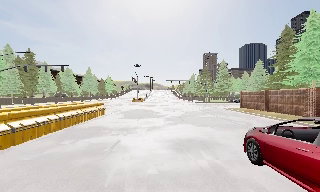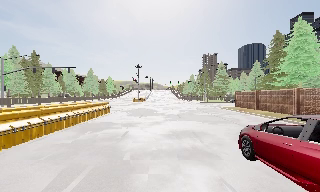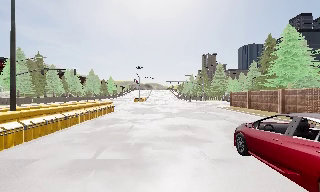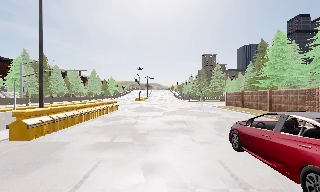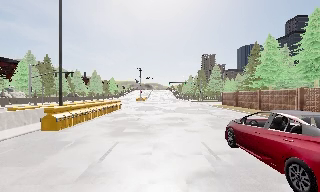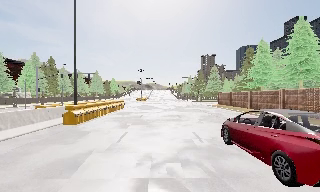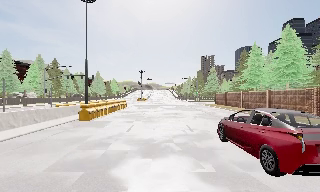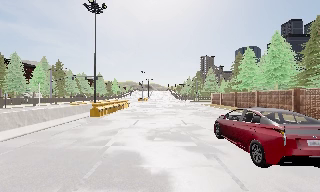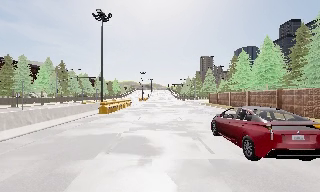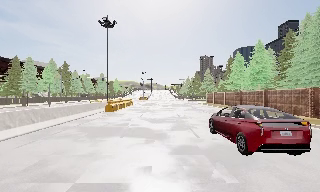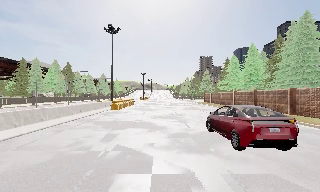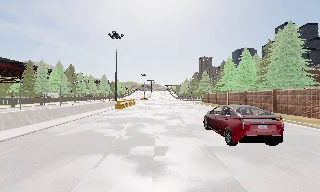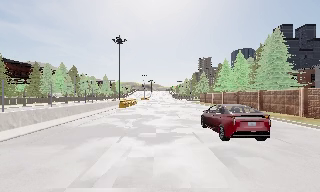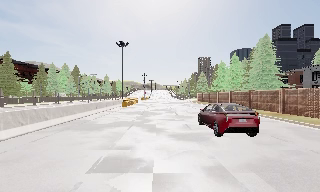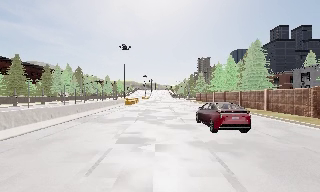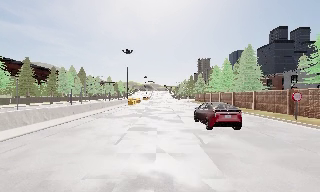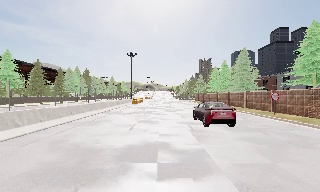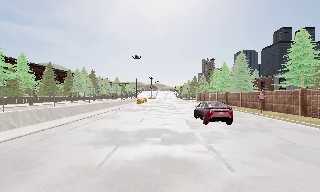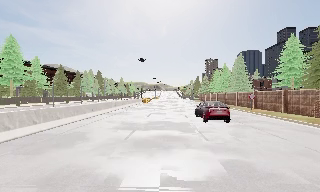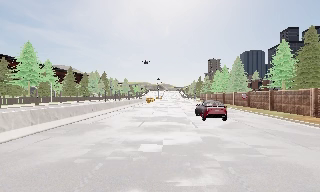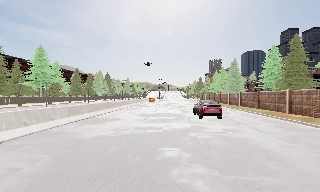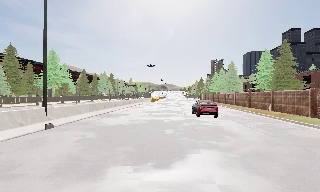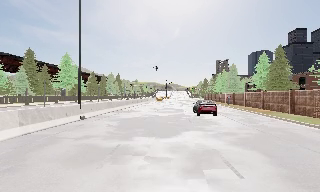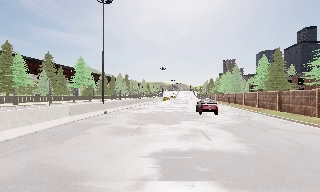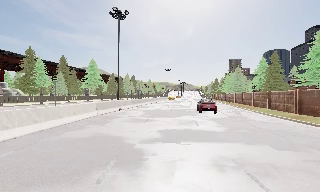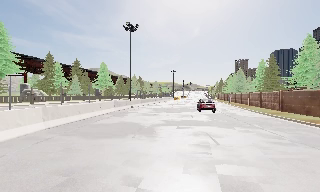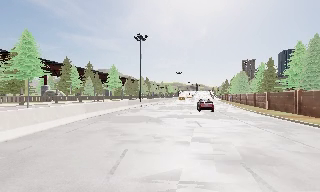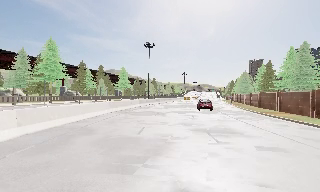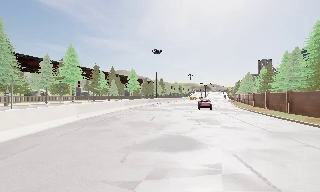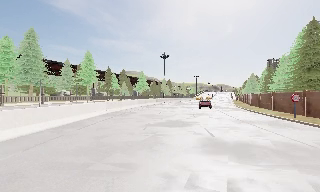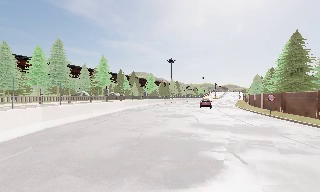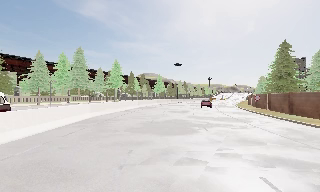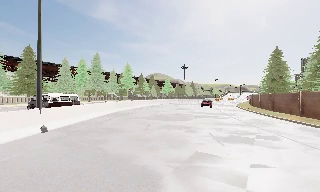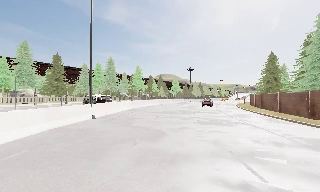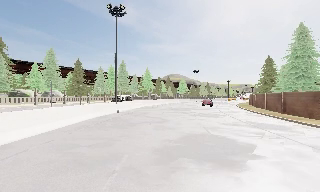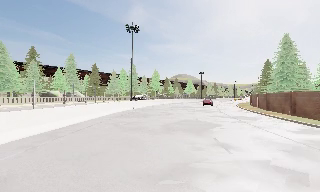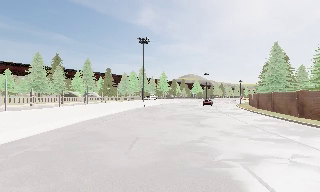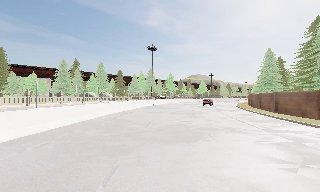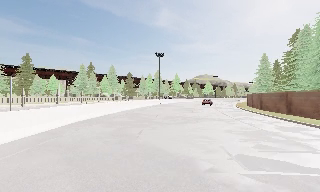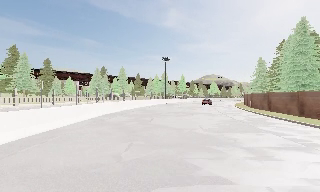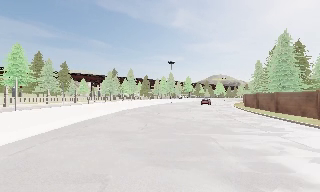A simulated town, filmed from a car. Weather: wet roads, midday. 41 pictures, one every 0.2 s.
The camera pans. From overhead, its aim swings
counterclockwise.
The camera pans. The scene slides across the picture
to the right.
0.0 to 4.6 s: The camera travels backward, about 55 m, so what stands in front gets smaller.
4.6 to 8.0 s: The scene slides to the right, as the camera pans about 45 degrees to its left. It travels backward, about 75 m.
The film runs backward here.
